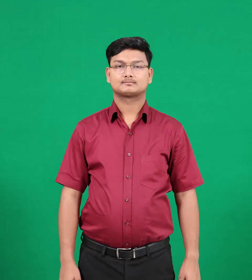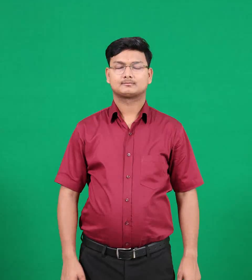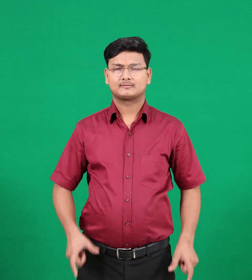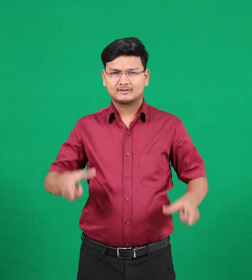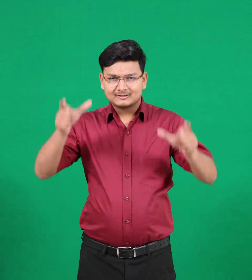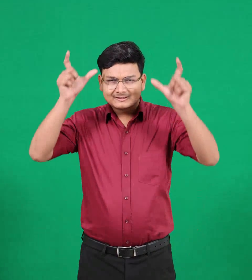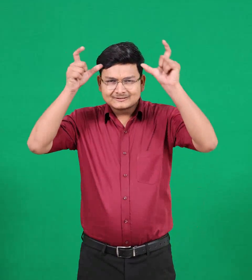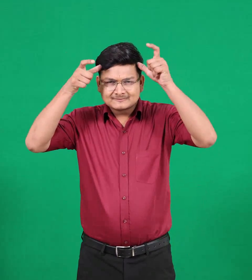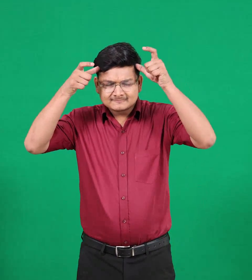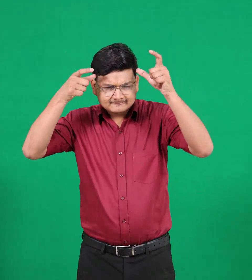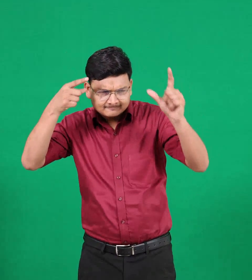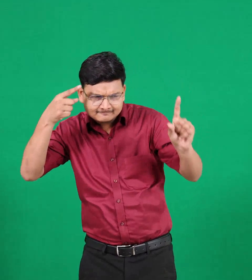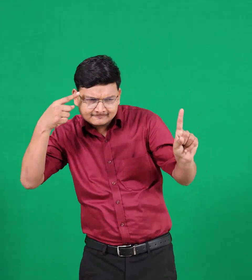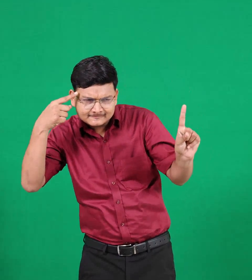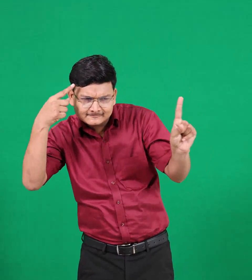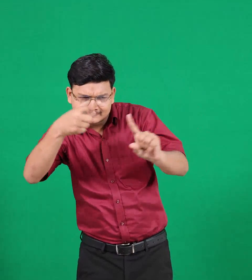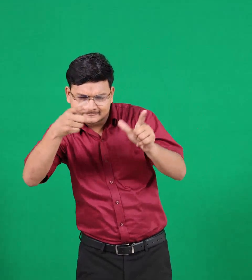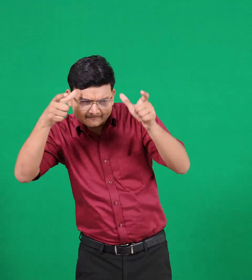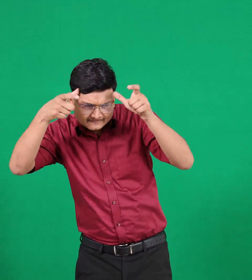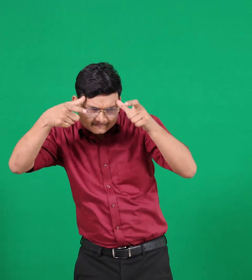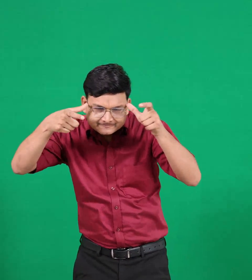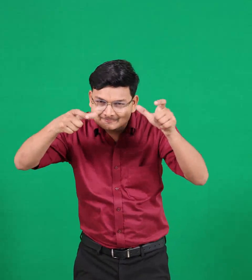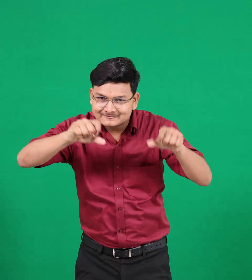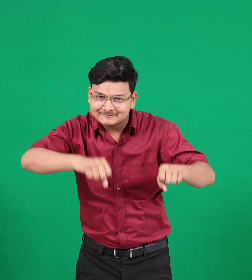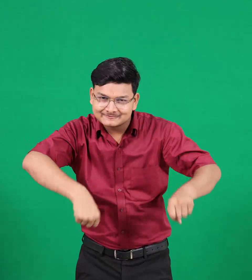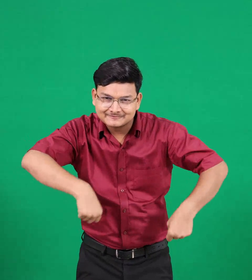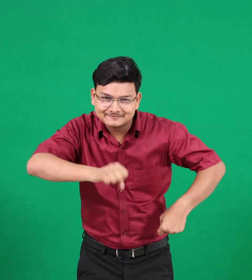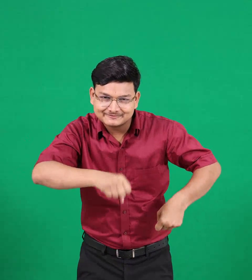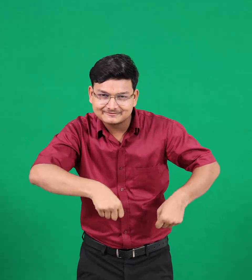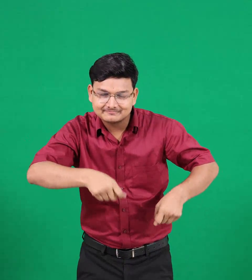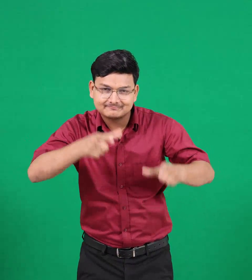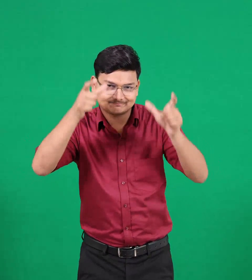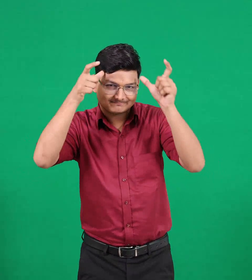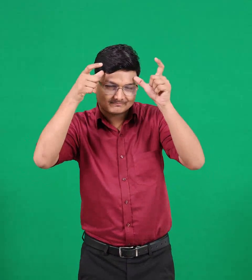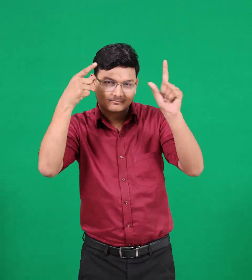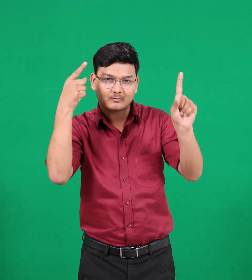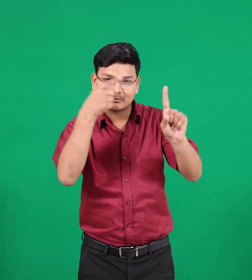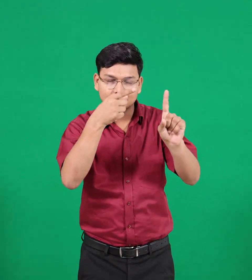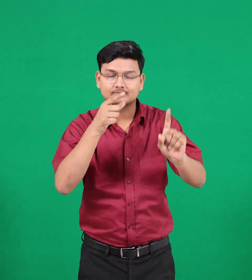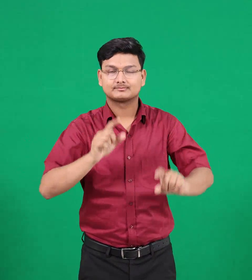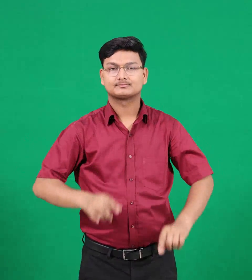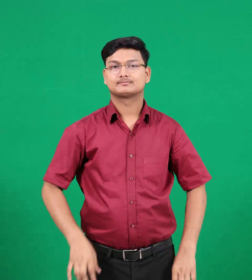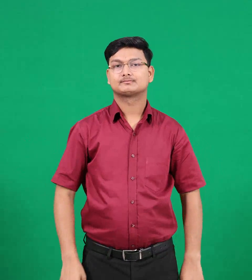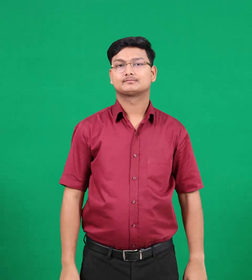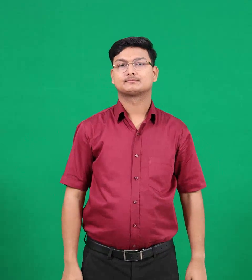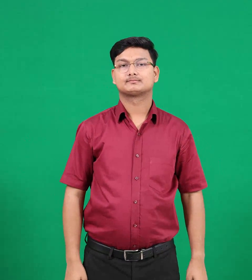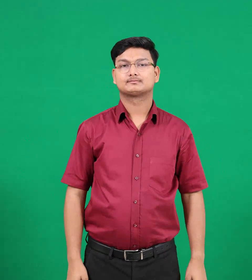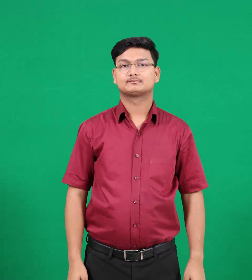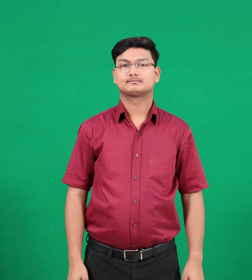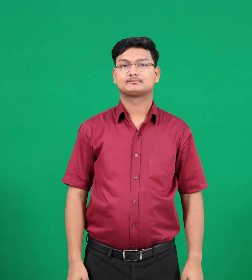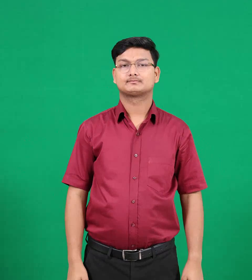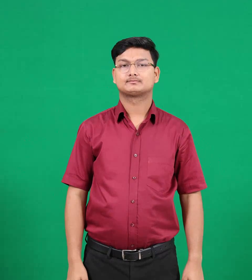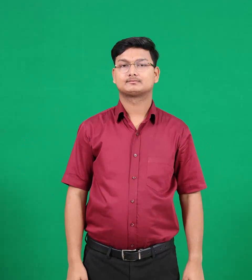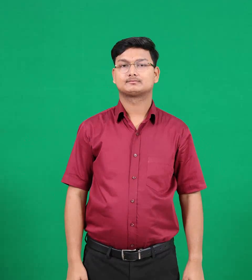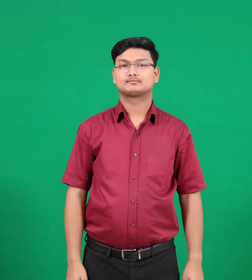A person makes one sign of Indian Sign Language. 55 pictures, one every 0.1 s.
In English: bulls
